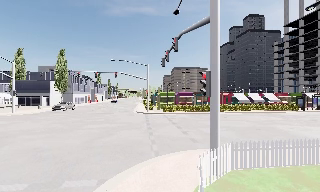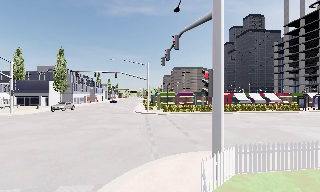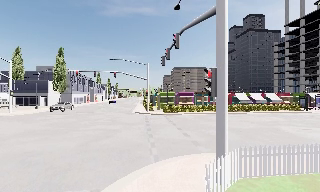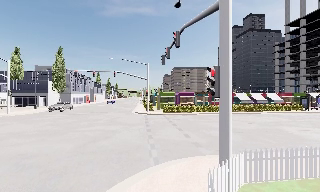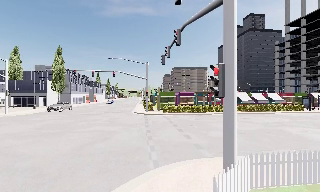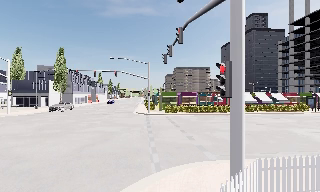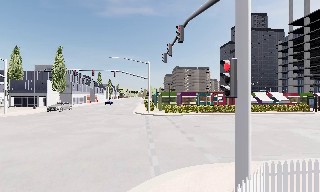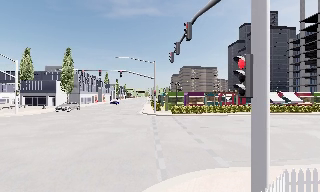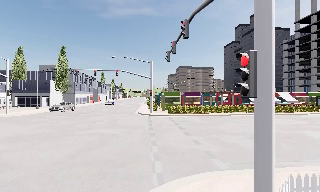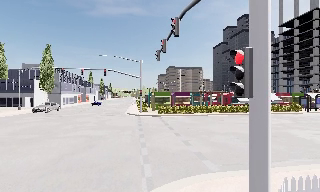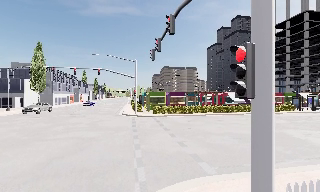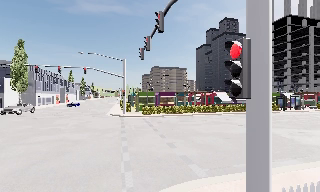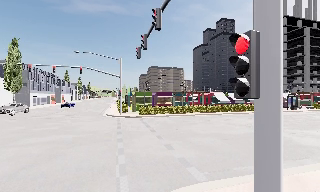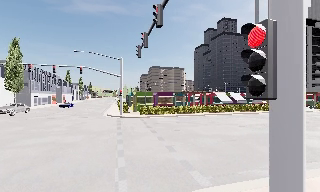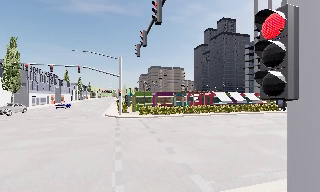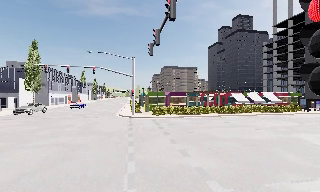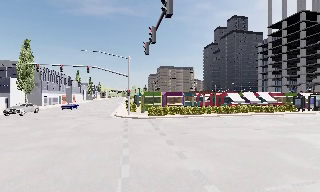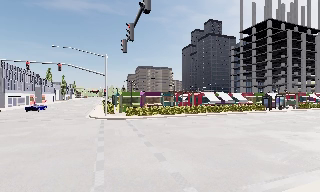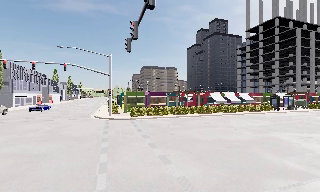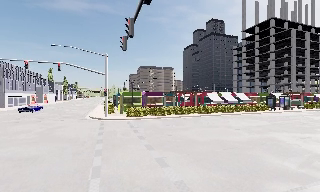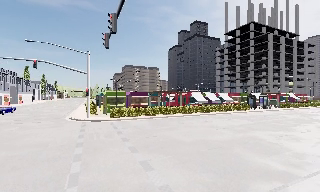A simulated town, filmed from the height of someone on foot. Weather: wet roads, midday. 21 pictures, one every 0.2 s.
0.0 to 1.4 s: The camera travels forward, about 2 m, so what stands in front looms larger.
1.4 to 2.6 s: The camera swings to its right by about 10 degrees, and the scene slides to the left. It travels forward, about 1.5 m, so what stands in front looms larger.
2.6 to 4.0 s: The camera travels forward, about 2 m, so what stands in front looms larger.
The film runs forward here.
